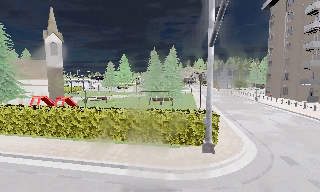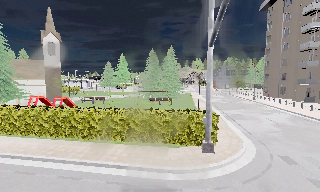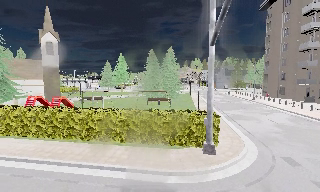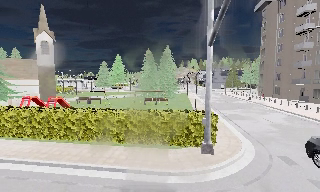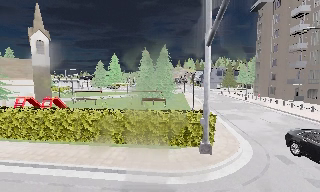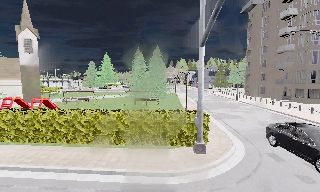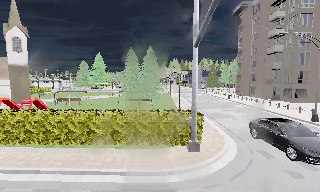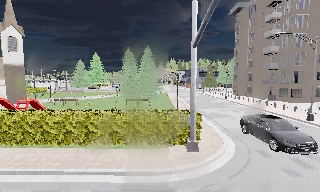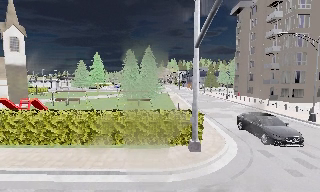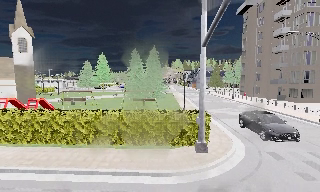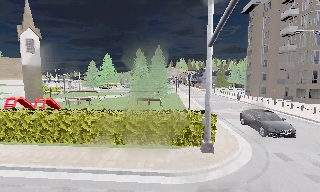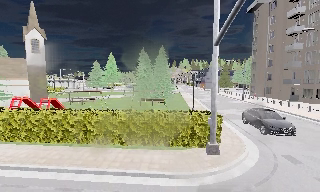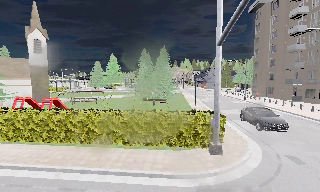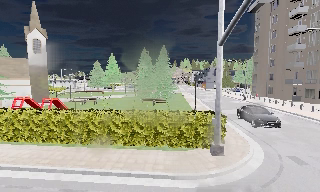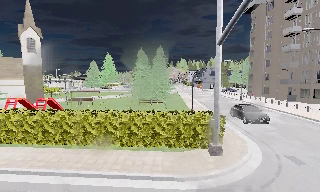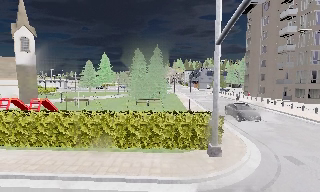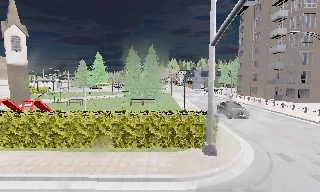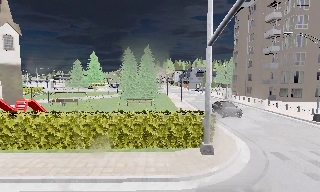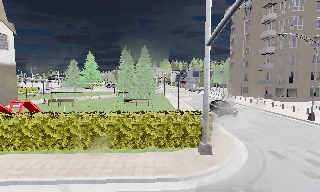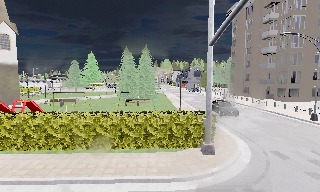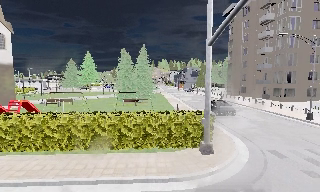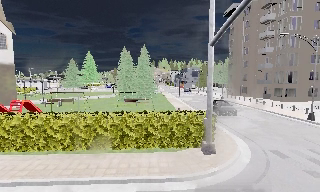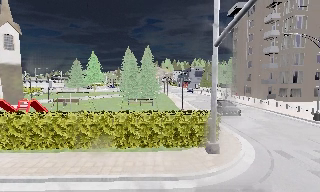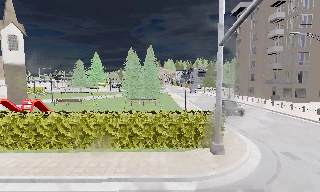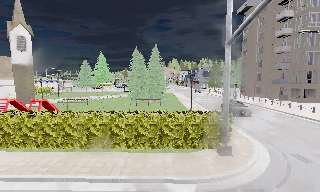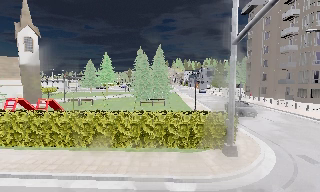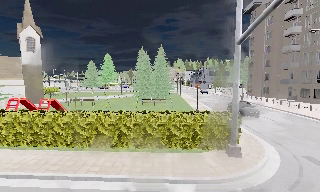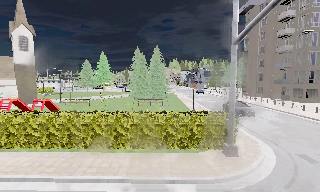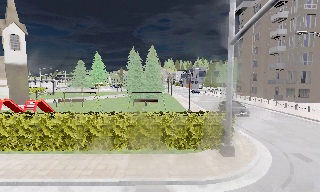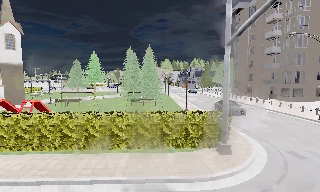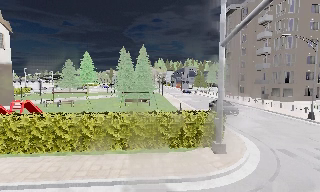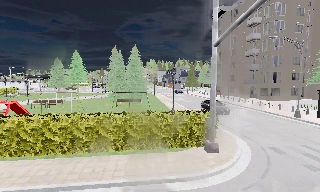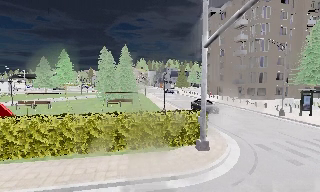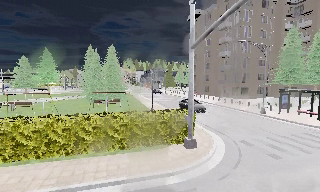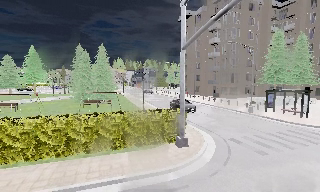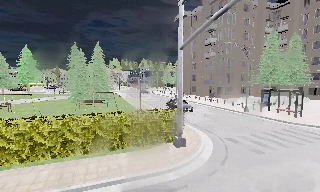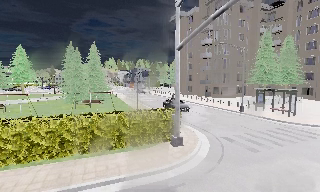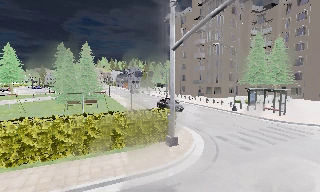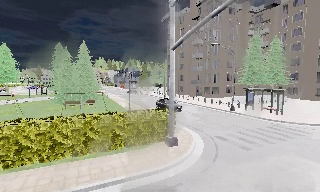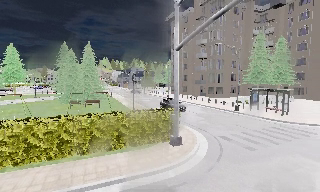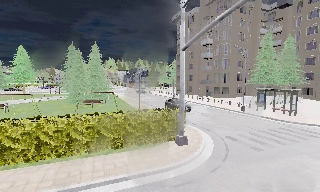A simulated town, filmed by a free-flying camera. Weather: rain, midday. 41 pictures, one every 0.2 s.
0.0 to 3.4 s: The camera pans to its right, which is clockwise from overhead, by about 10 degrees. It travels to its left and forward, about 1.5 m.
3.4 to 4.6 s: The camera travels to its left, about 0.5 m, so close, fixed things drift to the right.
4.6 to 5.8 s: The camera shifts only a little, or ends up much as it began.
5.8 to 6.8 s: The camera swings to its right by about 15 degrees, and the scene slides to the left.
6.8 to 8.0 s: The camera shifts only a little, or ends up much as it began.
The film runs backward here.
